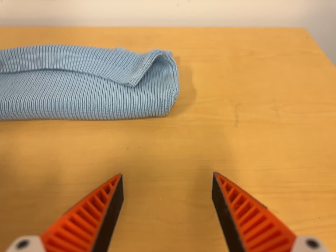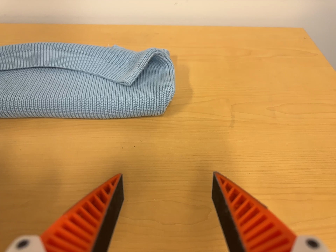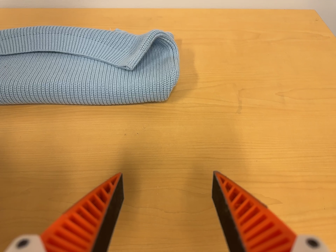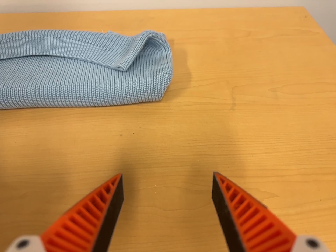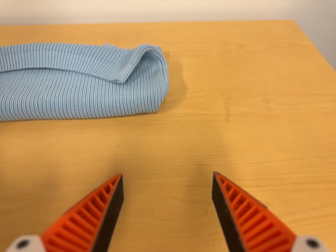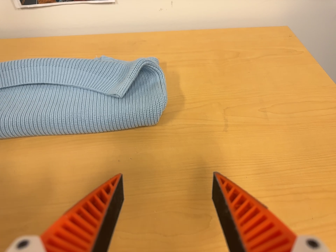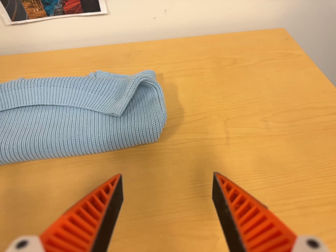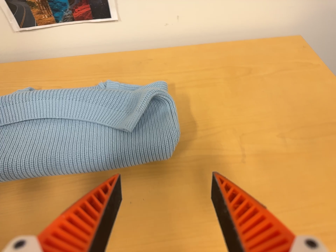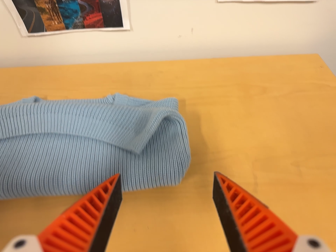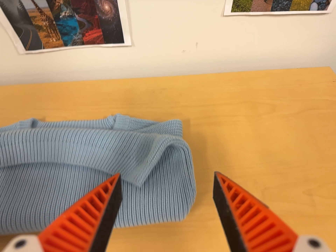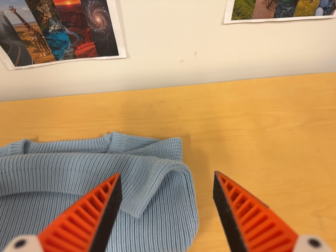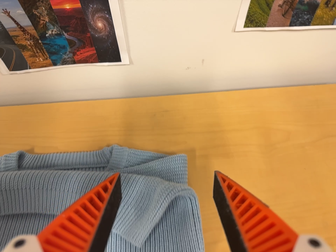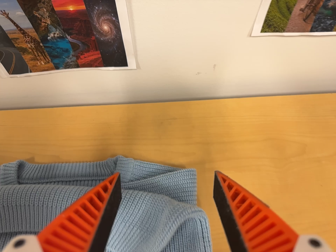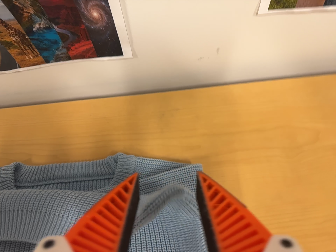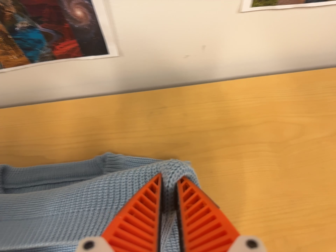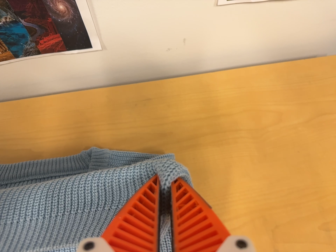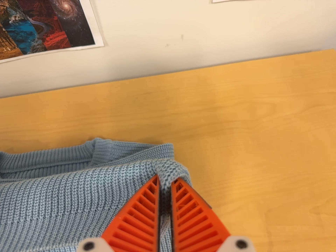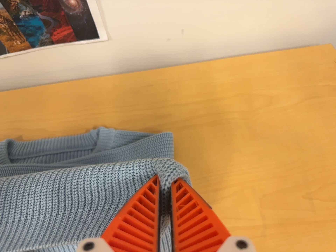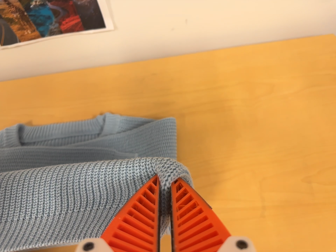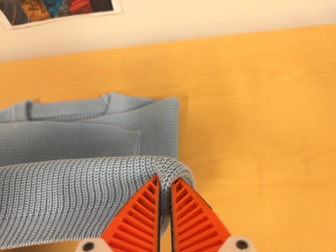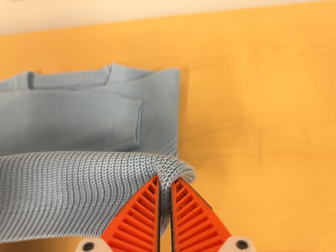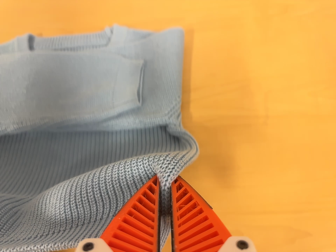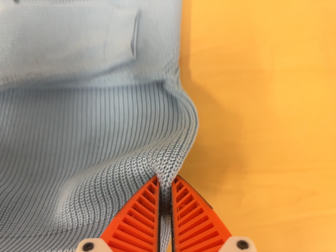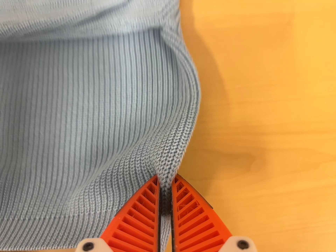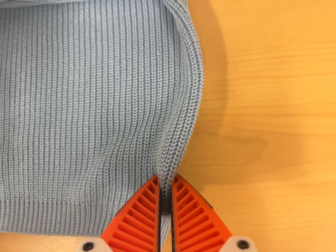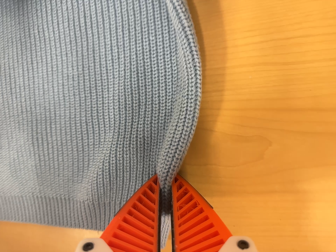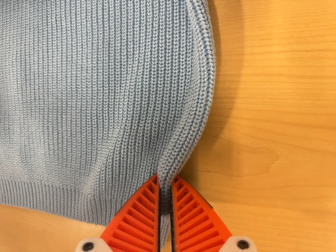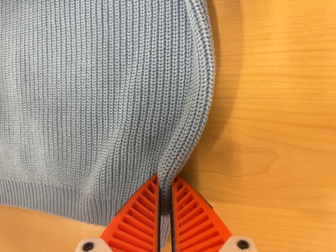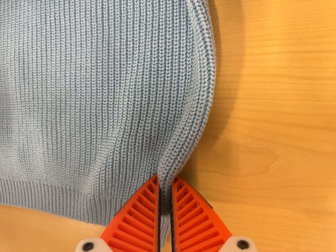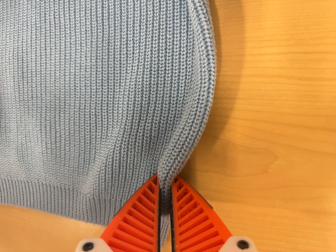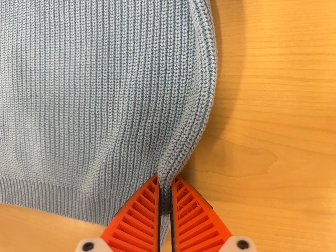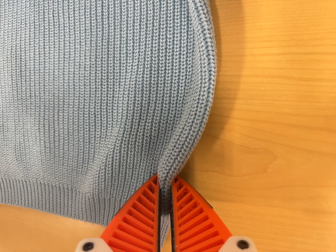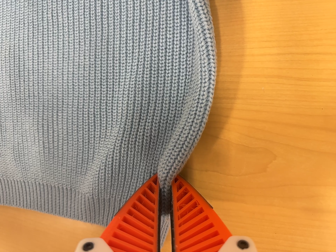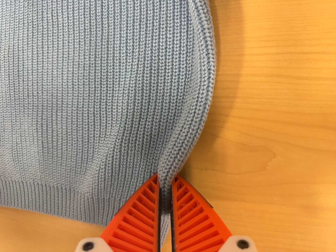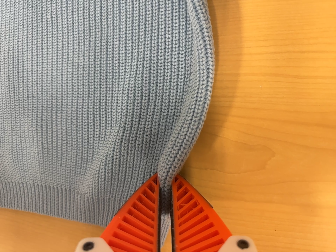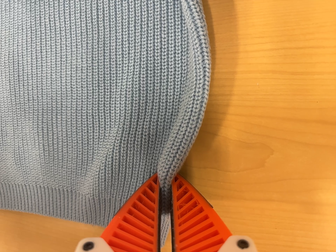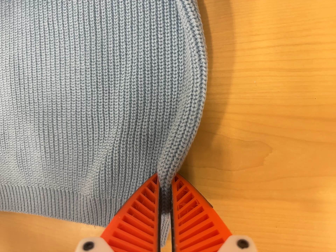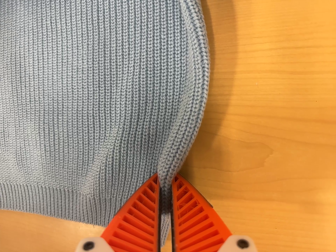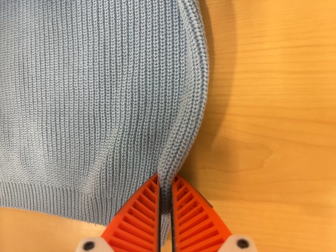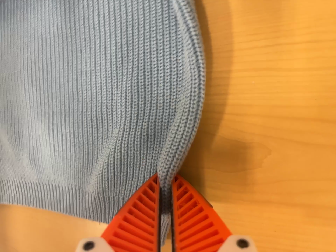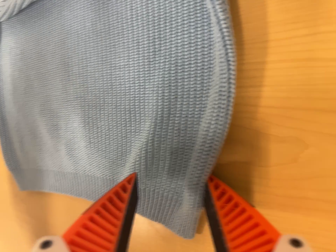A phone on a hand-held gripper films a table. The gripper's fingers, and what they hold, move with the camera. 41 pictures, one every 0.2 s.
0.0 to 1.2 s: The camera travels toward the top of its view, about 5 cm, so close, fixed things drift downward.
1.2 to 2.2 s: The camera travels toward the top of its view and forward, about 22 cm, so close, fixed things drift downward.
2.2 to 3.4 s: The camera shifts only a little, or ends up much as it began.
3.4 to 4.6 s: The camera travels toward the bottom of its view, about 16 cm, so close, fixed things drift upward. Its aim tips toward the bottom of its view by about 20 degrees, and the scene shifts upward.
4.6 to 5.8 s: The camera pans to its left by about 15 degrees. It travels forward, to its right and toward the top of its view, about 10 cm, so what stands in front looms larger. Its aim tips toward the bottom of its view by about 15 degrees, and the scene shifts upward.
5.8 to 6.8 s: The camera shifts only a little, or ends up much as it began.
6.8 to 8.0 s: The camera pans to its left by about 15 degrees.
The film runs backward here.
